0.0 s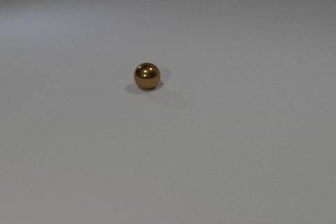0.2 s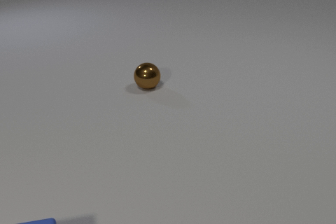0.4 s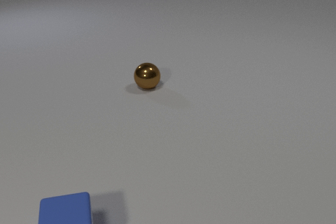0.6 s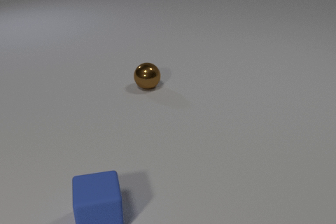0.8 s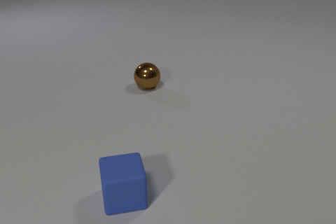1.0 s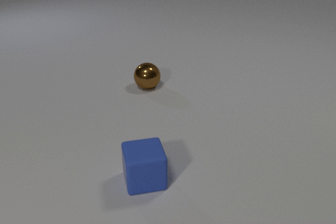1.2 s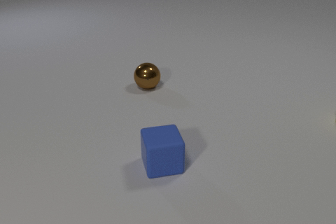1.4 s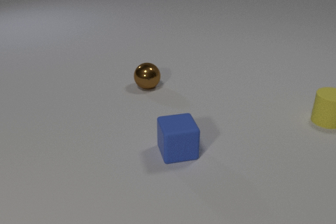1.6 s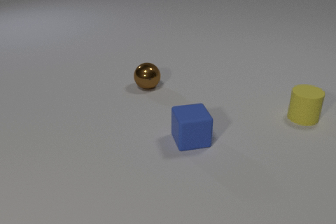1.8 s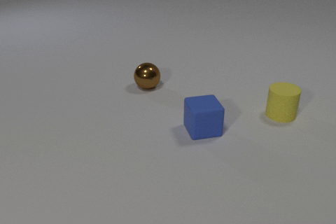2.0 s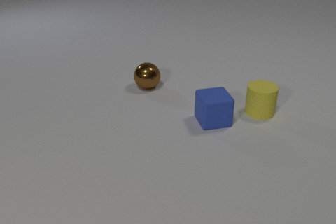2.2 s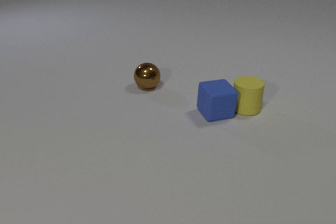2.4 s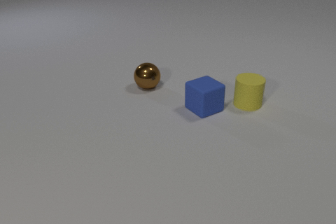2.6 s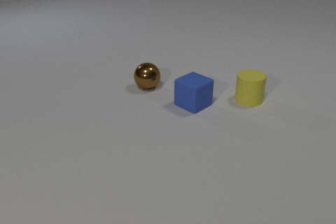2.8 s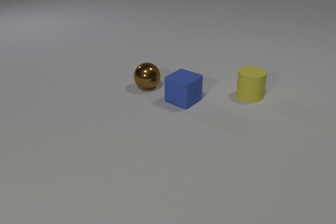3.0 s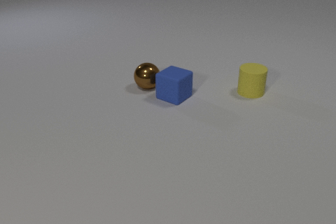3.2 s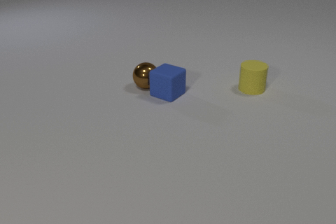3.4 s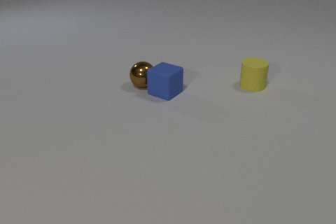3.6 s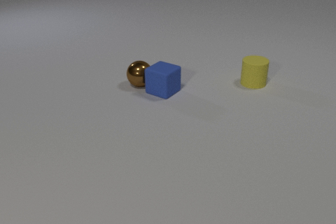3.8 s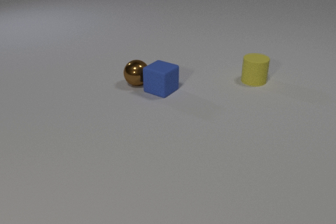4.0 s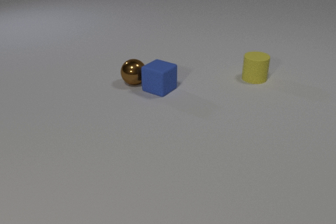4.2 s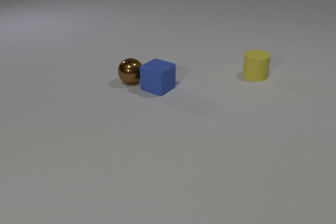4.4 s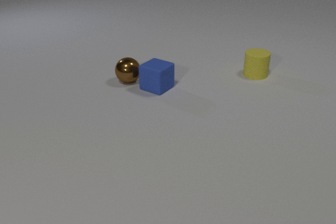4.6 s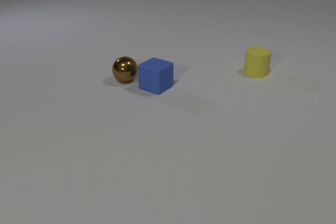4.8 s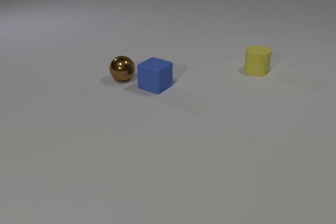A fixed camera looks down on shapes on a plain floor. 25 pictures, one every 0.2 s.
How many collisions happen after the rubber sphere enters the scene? 0.
What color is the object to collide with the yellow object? blue.
Are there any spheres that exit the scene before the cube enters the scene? no.
0.0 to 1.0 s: The blue rubber cube comes in at the bottom edge, slides to the right and away from the camera.
1.0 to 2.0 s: The blue rubber cube slides away from the camera and to the right. The yellow rubber cylinder comes in at the right edge, slides to the left.
2.0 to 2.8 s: The blue rubber cube slides away from the camera and to the left, spins so that its near face slides to the right, counterclockwise seen from above. The yellow rubber cylinder slides away from the camera. The blue rubber cube and the yellow rubber cylinder collide.
2.8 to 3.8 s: The blue rubber cube slides to the left and away from the camera. The yellow rubber cylinder slides away from the camera. The brown metal sphere rolls to the left and away from the camera. The blue rubber cube and the brown metal sphere collide.
3.8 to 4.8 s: The blue rubber cube slides away from the camera and to the left. The yellow rubber cylinder slides away from the camera. The brown metal sphere rolls to the left and away from the camera.
